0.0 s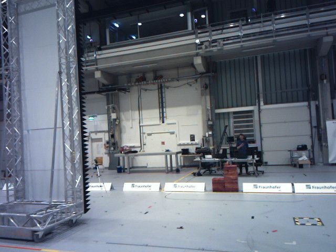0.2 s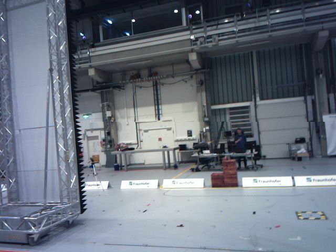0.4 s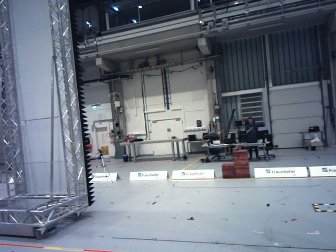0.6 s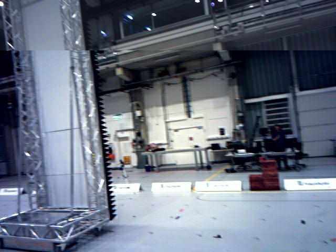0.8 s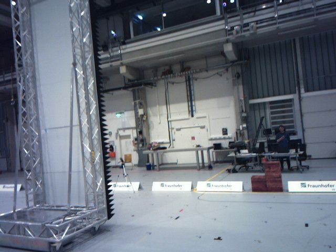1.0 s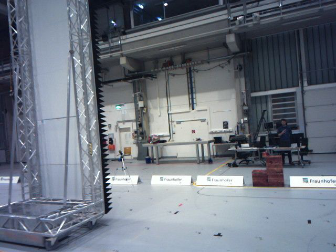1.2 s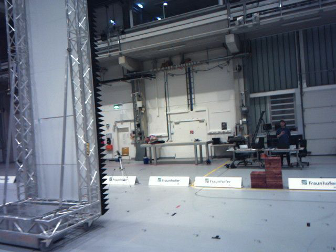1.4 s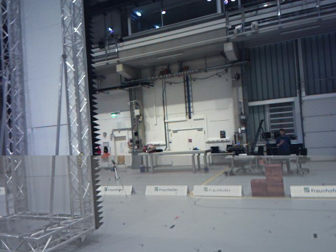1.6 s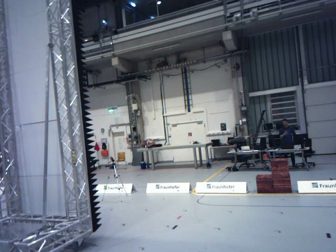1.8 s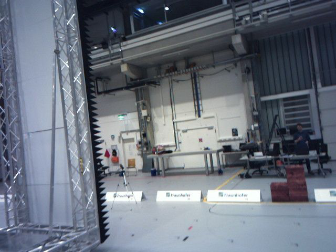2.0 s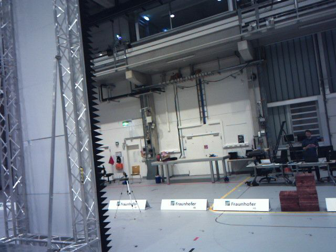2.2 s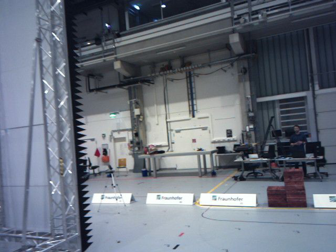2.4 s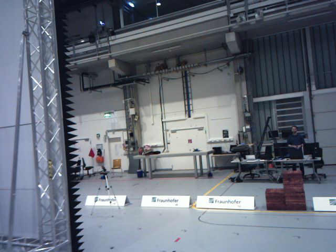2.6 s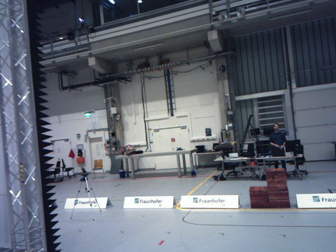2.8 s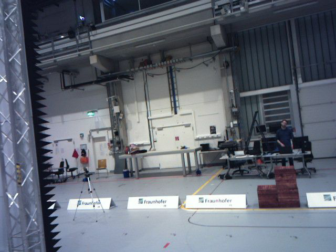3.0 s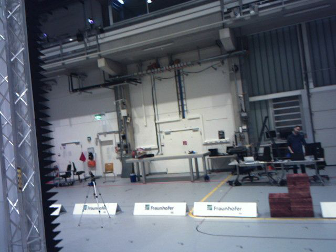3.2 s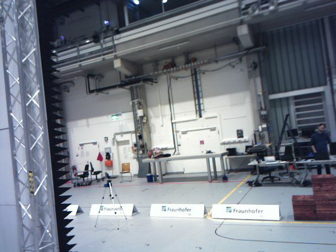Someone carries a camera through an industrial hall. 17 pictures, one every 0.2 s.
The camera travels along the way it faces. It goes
forward.
0.0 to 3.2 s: The camera travels forward, about 3.4 m, so what stands in front looms larger.
The film runs forward here.
